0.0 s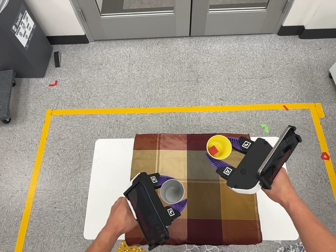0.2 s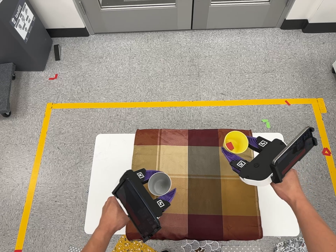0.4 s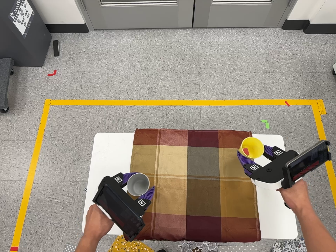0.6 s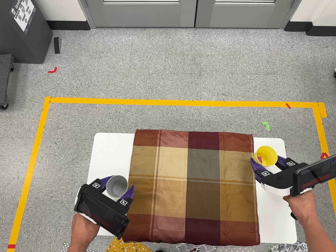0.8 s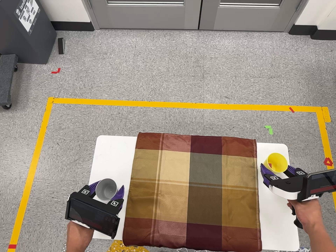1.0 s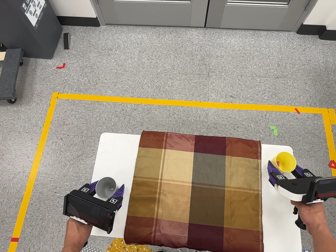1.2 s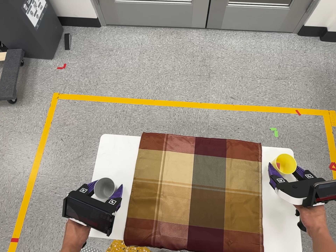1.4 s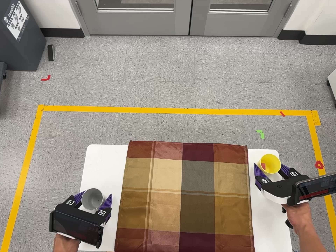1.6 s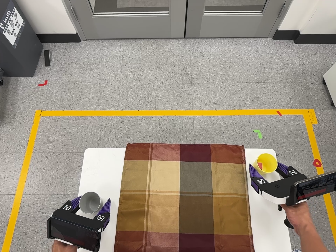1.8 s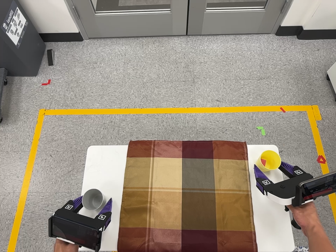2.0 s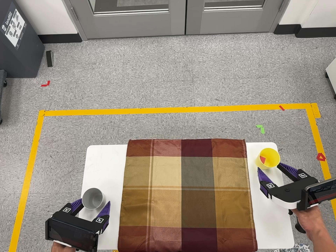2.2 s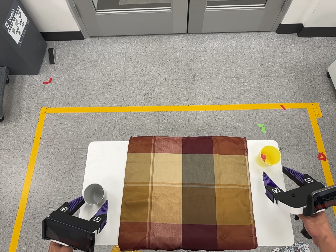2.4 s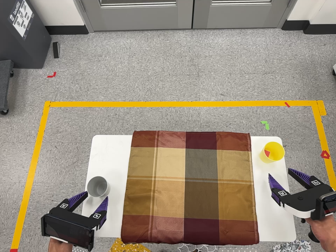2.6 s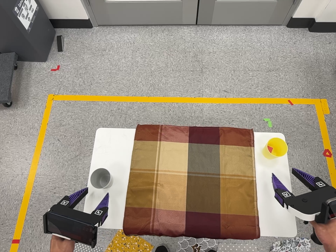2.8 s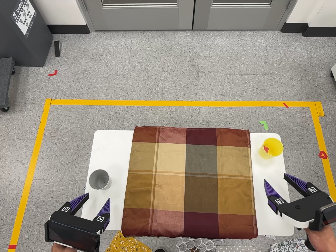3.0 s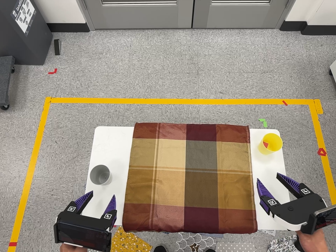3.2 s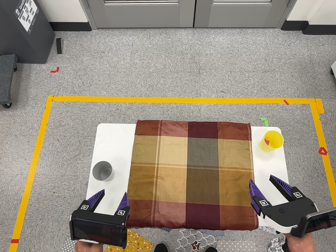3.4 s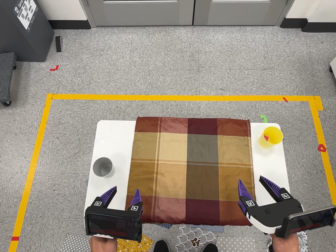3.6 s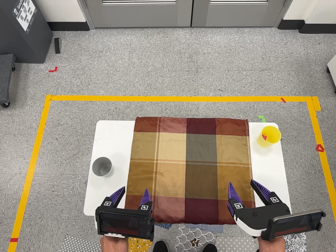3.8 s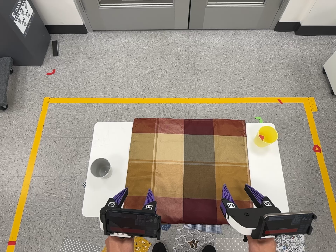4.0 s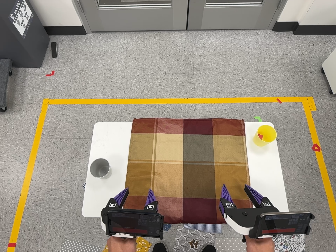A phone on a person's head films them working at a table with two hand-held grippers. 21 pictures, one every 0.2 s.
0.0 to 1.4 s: The camera travels toward the top of its view, about 7 cm, so close, fixed things drift downward.
1.4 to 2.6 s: The camera travels toward the bottom of its view, about 5 cm, so close, fixed things drift upward.
2.6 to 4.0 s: The camera travels toward the bottom of its view and backward, about 9 cm, so close, fixed things drift upward.
The film runs backward here.
